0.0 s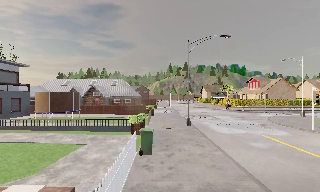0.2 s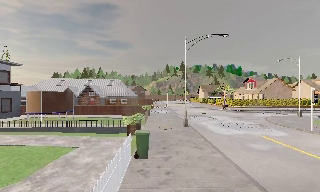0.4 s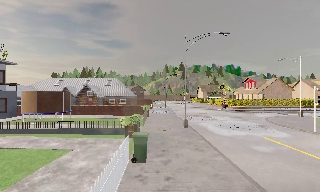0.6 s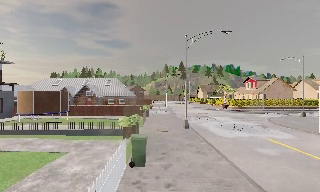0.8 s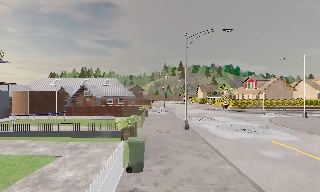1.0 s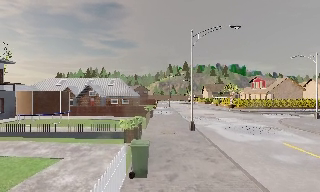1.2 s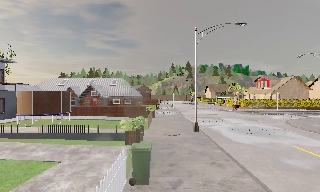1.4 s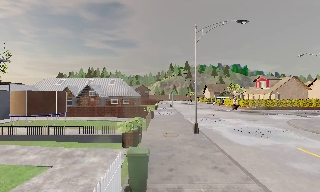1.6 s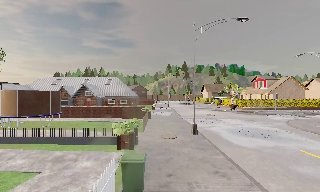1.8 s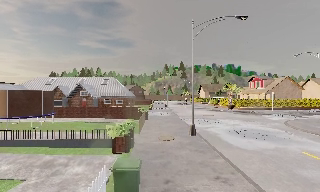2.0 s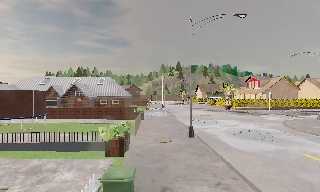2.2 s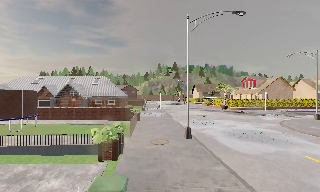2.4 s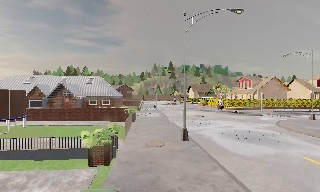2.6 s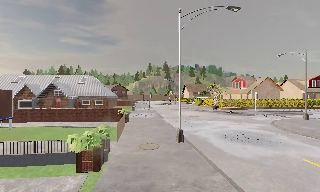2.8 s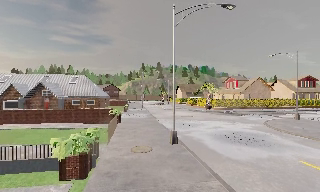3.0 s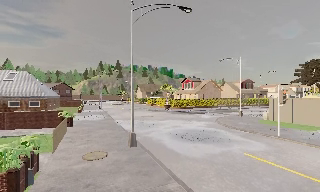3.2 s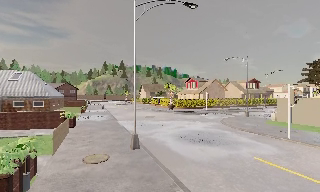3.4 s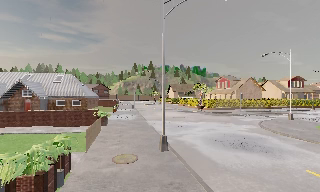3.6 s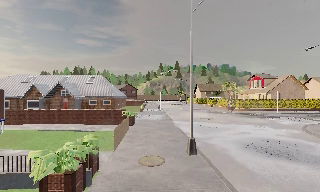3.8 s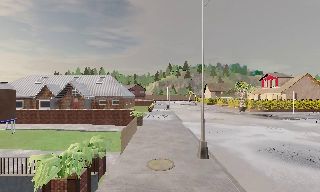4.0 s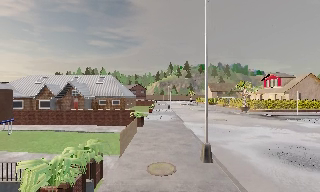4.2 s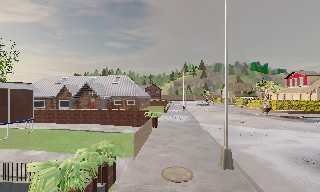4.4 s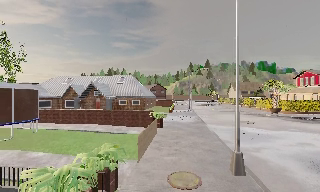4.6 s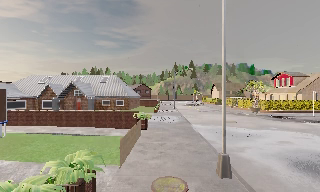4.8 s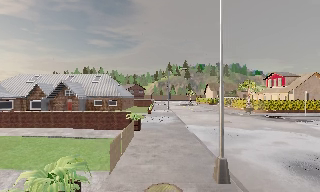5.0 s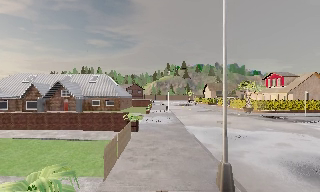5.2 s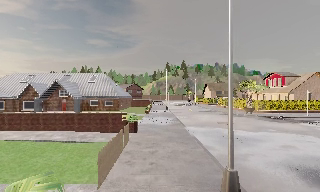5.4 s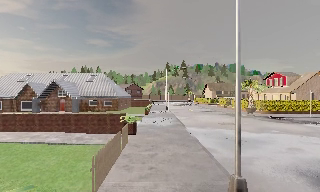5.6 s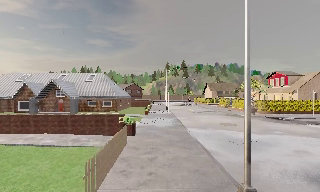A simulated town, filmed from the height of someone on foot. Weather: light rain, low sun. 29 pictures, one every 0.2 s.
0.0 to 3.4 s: The scene slides to the left, as the camera pans about 10 degrees to its right. It travels forward, about 6 m, so what stands in front looms larger.
3.4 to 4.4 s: The scene slides to the right, as the camera pans about 20 degrees to its left. It travels forward, about 1.5 m, so what stands in front looms larger.
4.4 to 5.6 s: The camera travels forward, about 2.5 m, so what stands in front looms larger.
The film runs forward here.
